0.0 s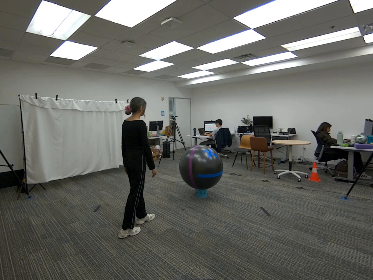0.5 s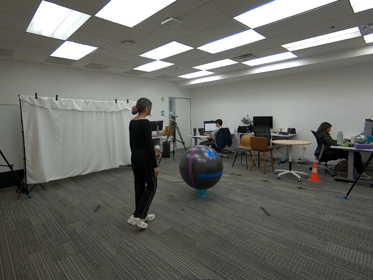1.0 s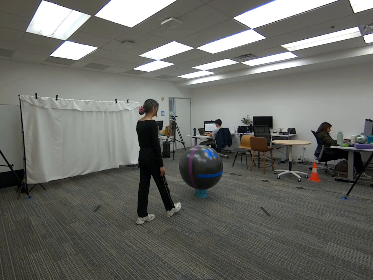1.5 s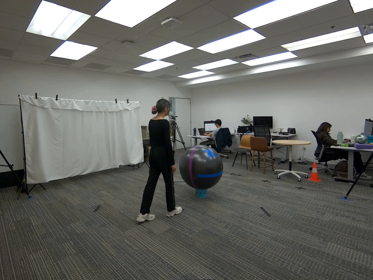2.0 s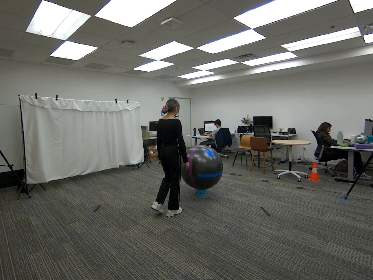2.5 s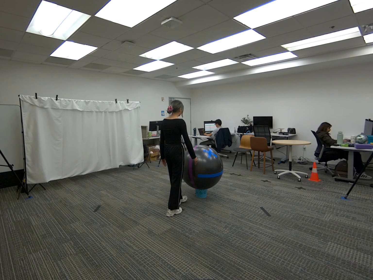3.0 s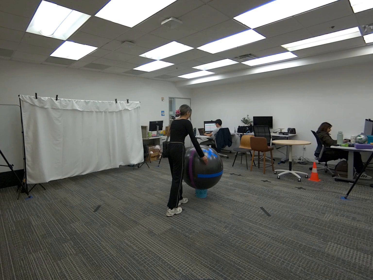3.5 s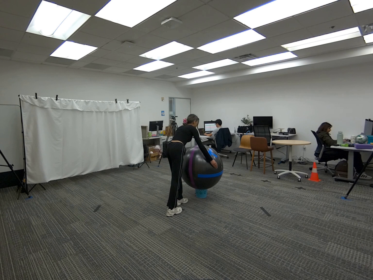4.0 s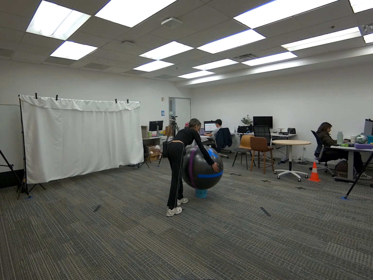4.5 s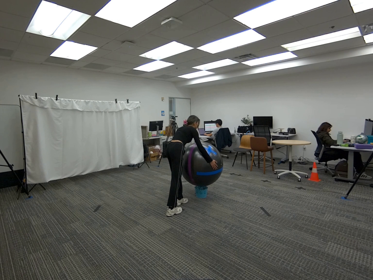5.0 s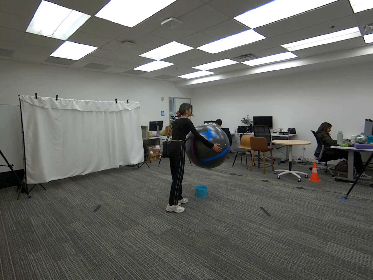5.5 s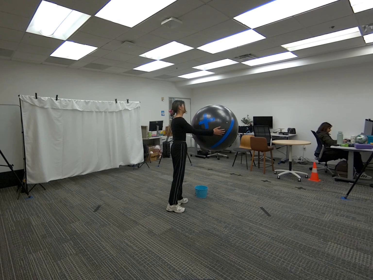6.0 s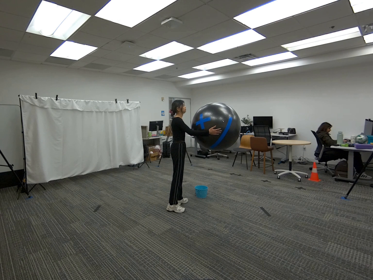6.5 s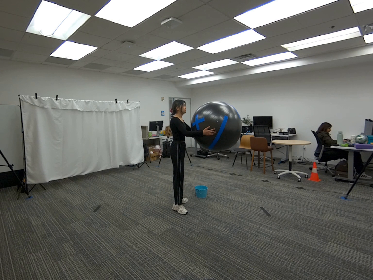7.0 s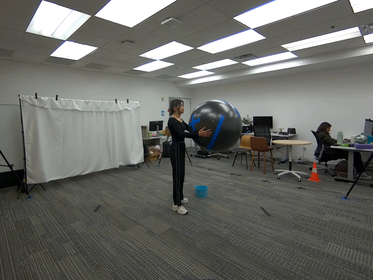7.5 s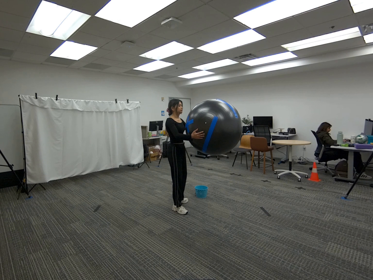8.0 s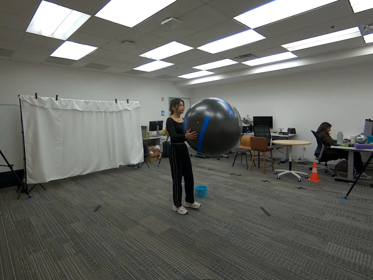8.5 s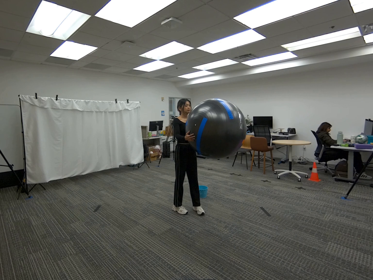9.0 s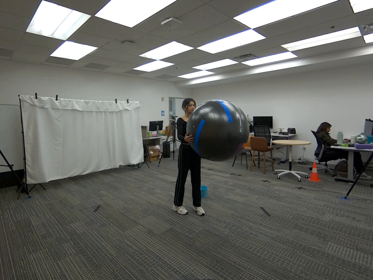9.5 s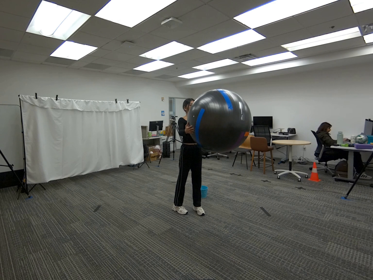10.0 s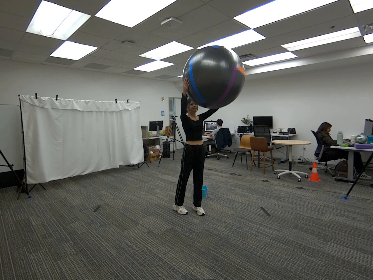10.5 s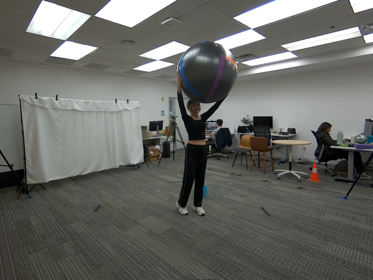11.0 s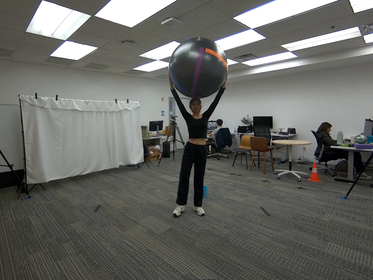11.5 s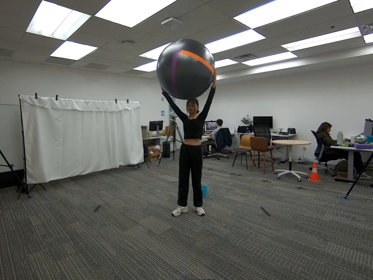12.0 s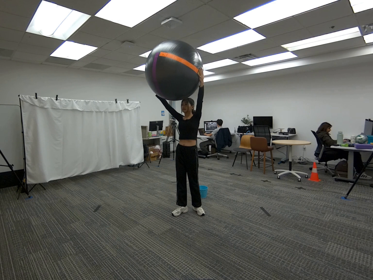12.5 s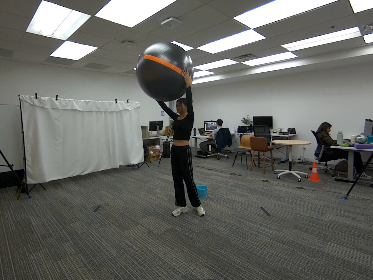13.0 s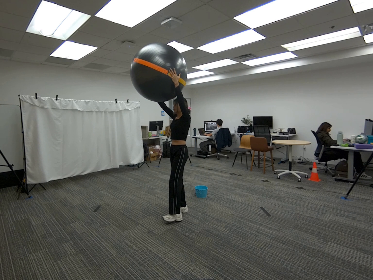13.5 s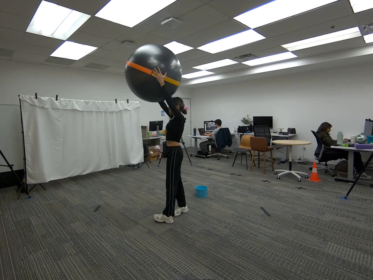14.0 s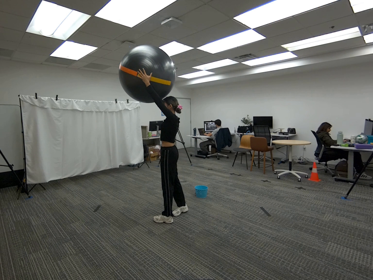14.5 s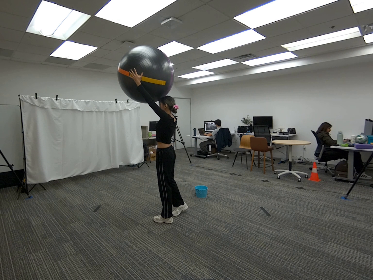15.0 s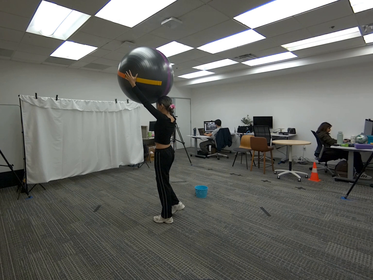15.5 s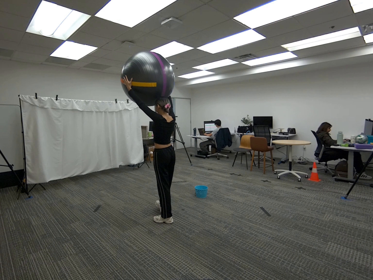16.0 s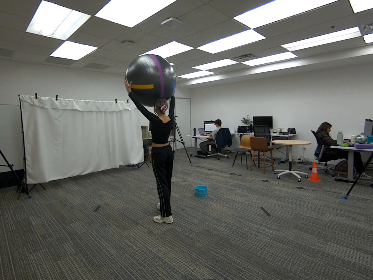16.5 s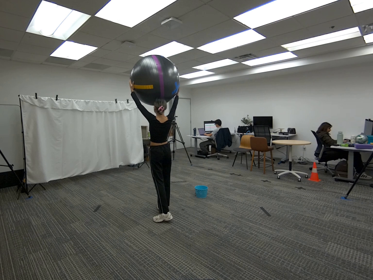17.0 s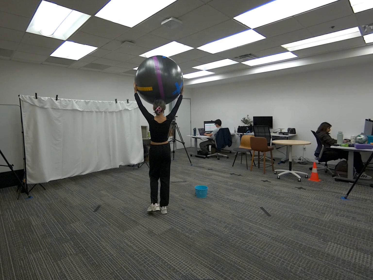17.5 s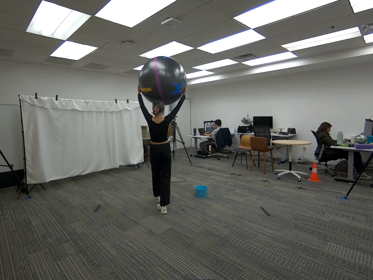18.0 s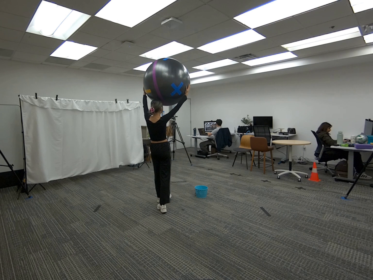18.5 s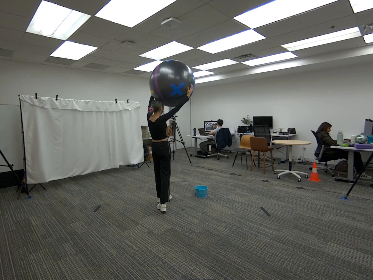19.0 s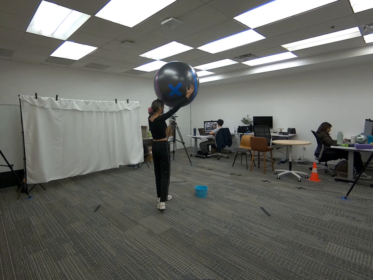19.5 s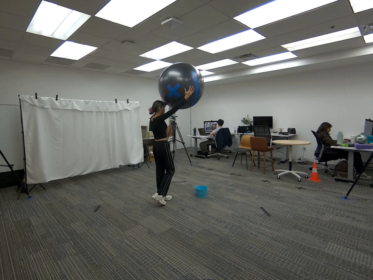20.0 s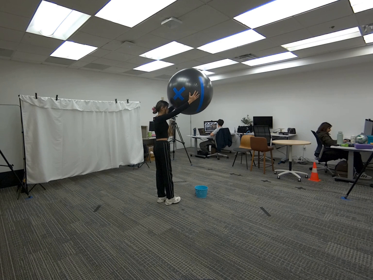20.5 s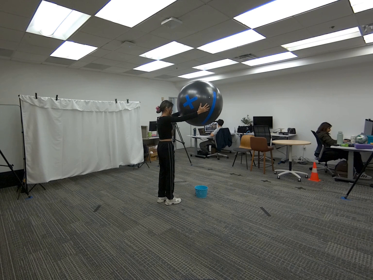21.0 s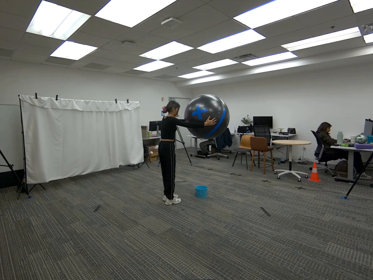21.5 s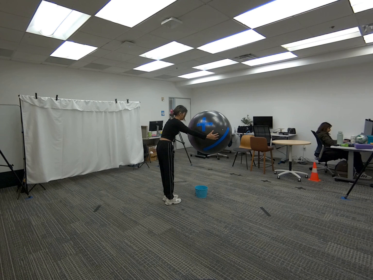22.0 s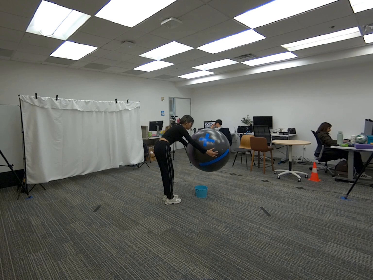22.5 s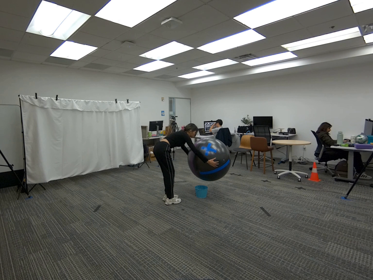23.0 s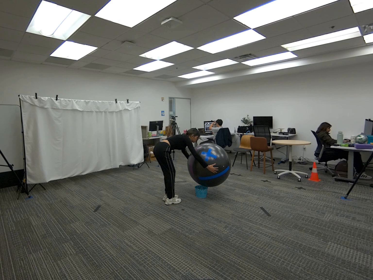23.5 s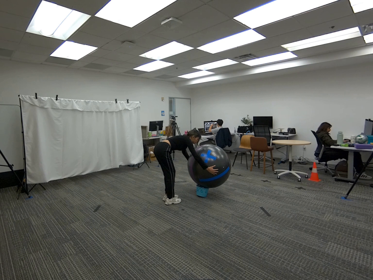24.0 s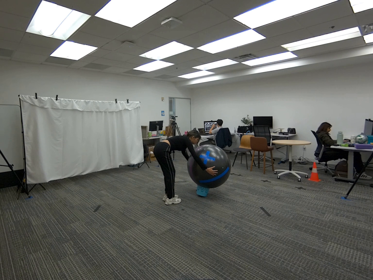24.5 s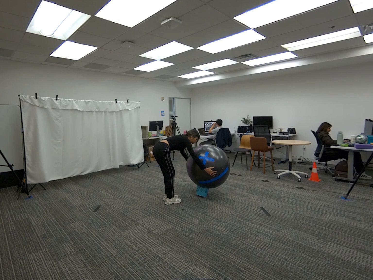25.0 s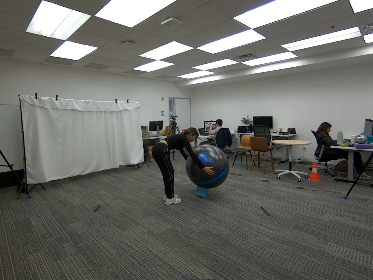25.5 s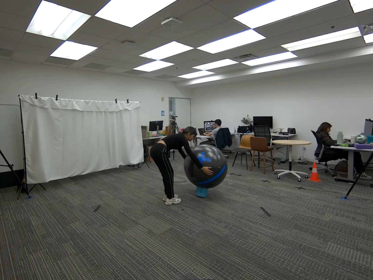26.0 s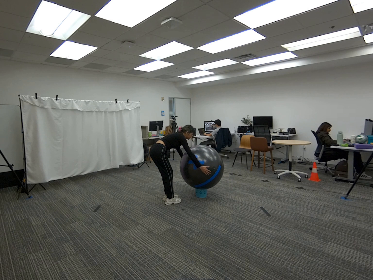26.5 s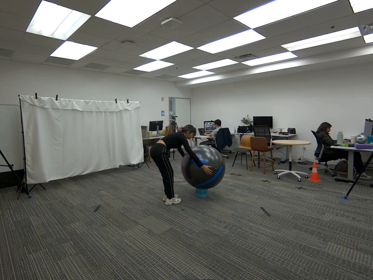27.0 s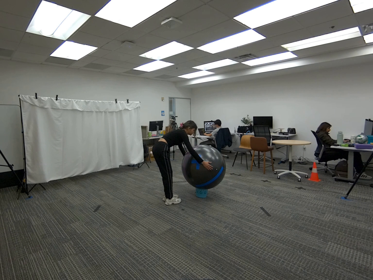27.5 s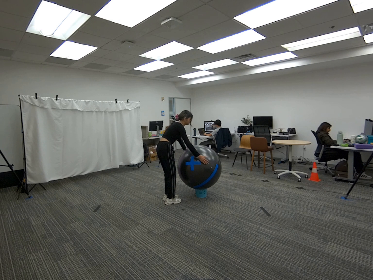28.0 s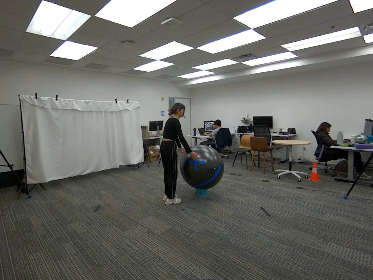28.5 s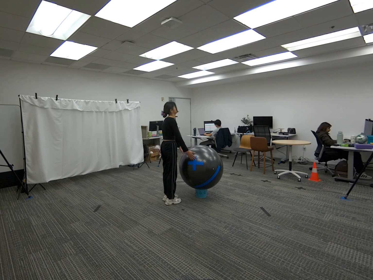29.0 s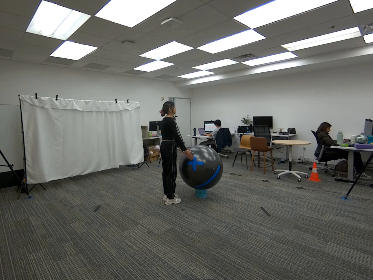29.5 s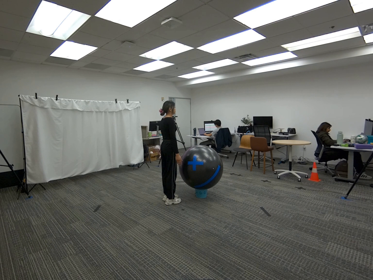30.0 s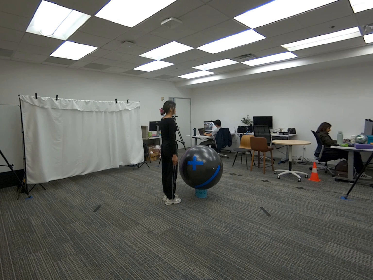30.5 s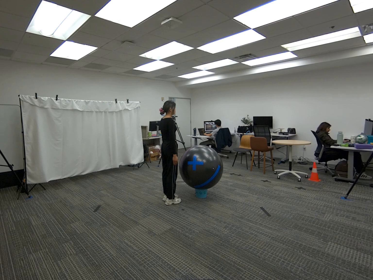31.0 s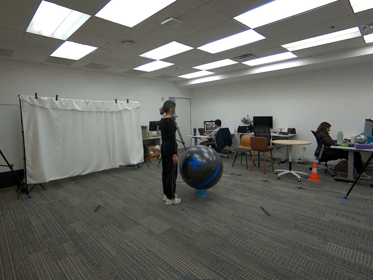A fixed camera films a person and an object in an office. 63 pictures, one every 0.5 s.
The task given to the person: Walk over to the yoga ball on the ground and lift the yoga ball above your head and slowly rotate while holding the yoga ball. Place the yoga ball within the bounding area when complete.
